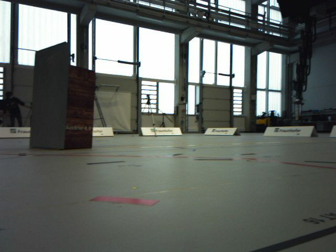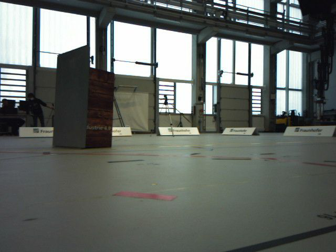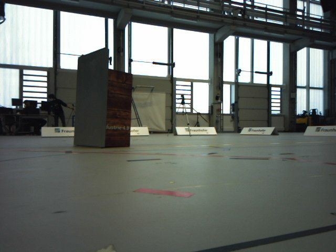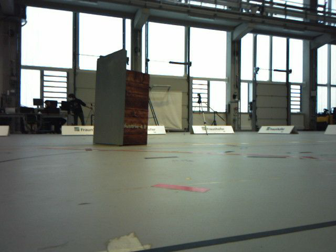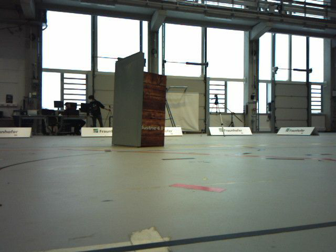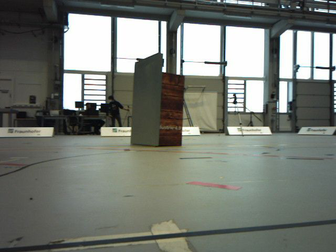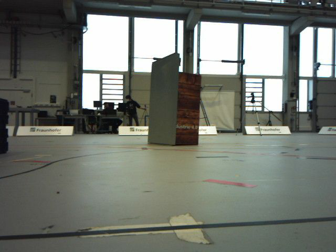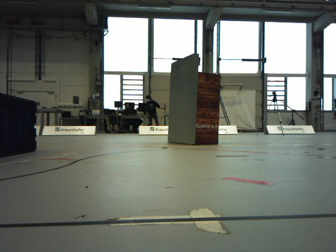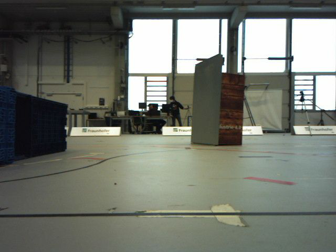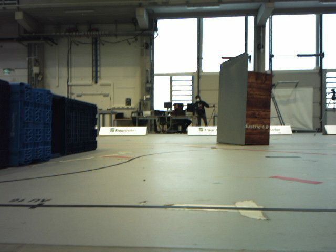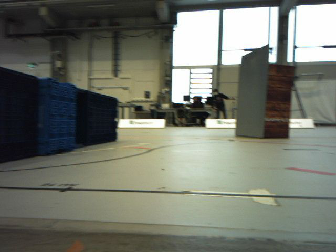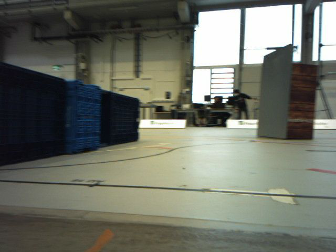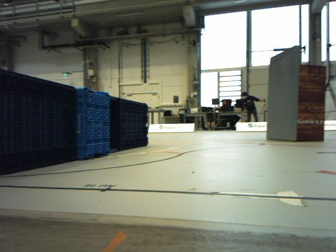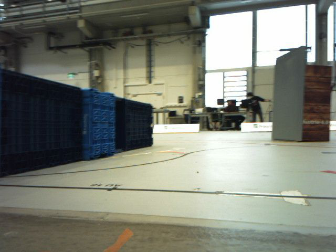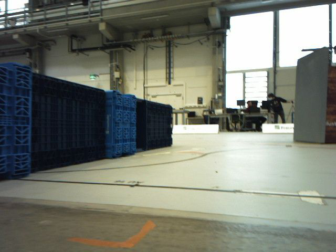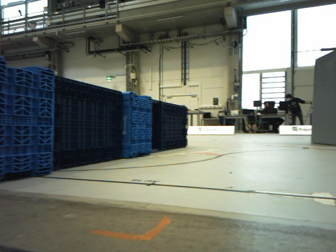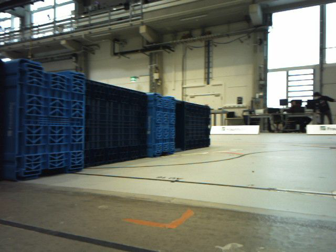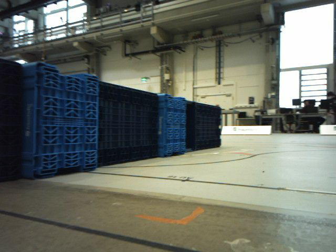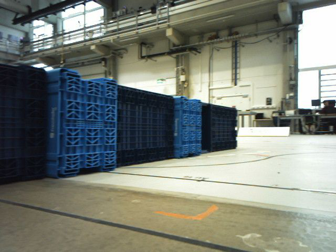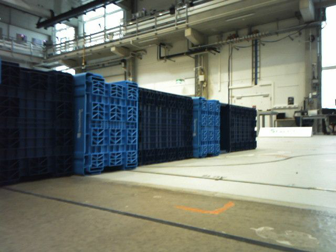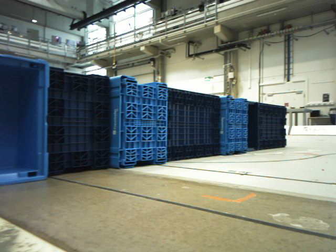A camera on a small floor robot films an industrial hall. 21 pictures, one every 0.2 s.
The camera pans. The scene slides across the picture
to the right.
The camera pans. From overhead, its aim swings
counterclockwise.
0.0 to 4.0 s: The camera pans to its left, which is counterclockwise from overhead, by about 65 degrees. It travels backward, about 0.7 m.
The film runs backward here.
